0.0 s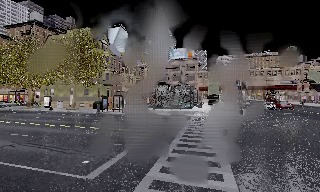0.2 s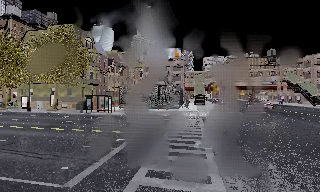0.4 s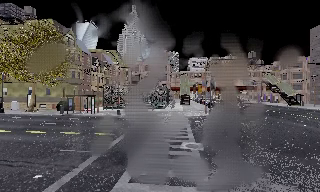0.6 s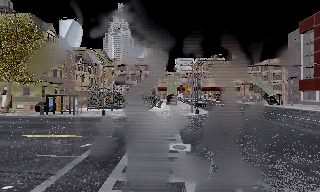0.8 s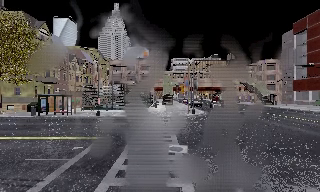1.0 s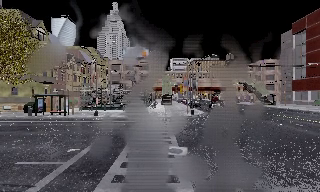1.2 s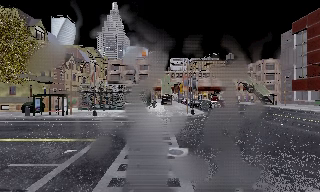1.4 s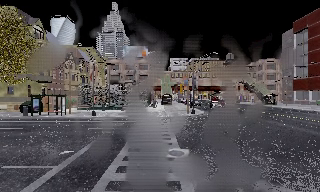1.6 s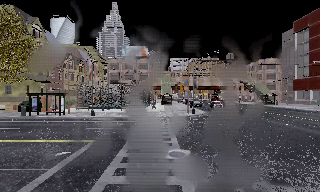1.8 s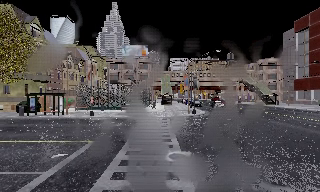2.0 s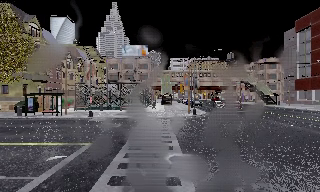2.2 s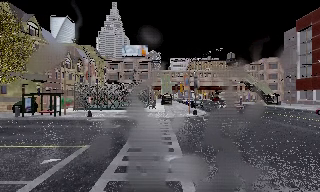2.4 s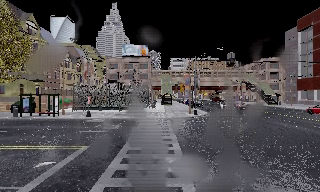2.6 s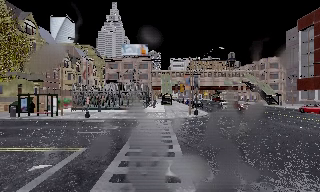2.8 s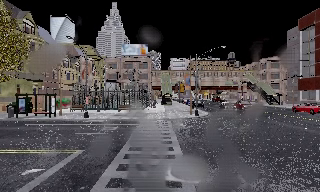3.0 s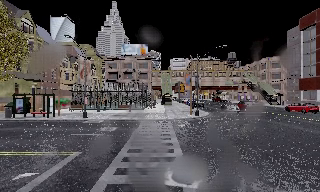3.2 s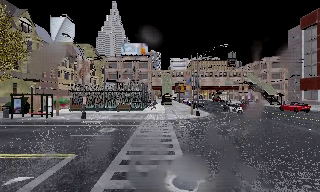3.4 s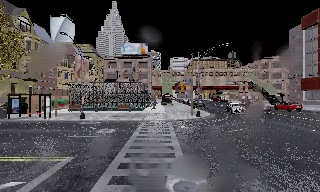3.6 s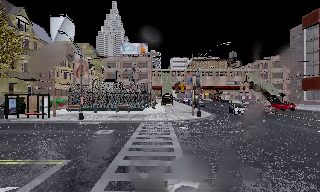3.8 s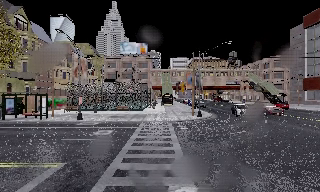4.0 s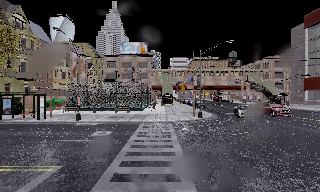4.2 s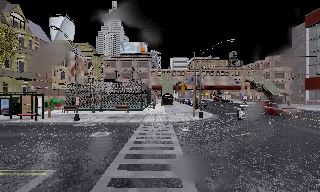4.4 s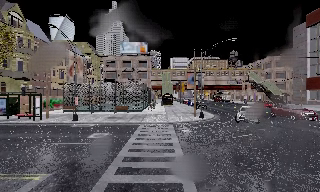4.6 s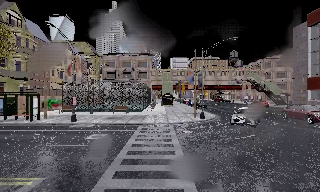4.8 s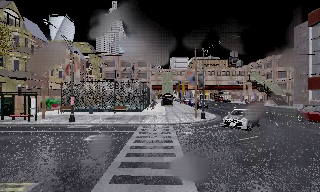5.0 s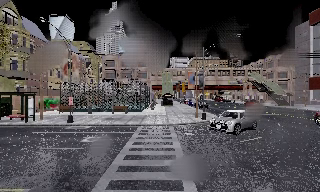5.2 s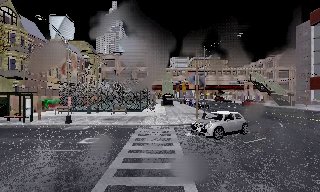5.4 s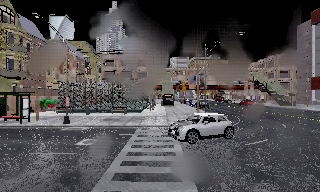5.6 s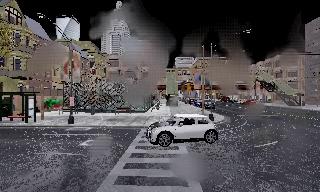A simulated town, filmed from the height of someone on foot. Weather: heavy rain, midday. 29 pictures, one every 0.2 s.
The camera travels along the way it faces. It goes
forward.
0.0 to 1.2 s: The camera swings to its right by about 15 degrees, and the scene slides to the left. It travels forward, about 1.5 m, so what stands in front looms larger.
1.2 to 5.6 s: The camera travels forward, about 6 m, so what stands in front looms larger.
The film runs forward here.
